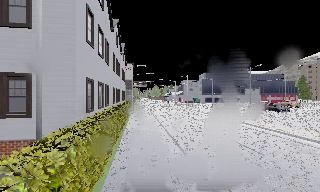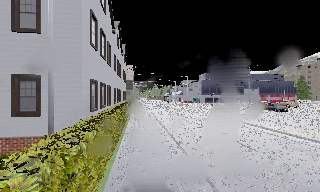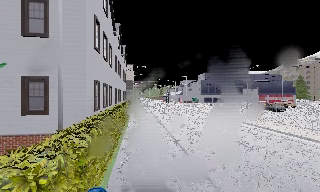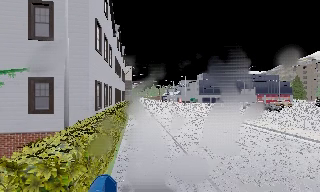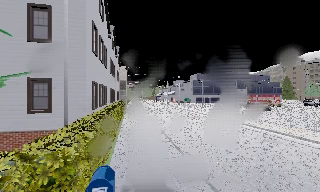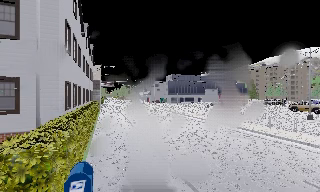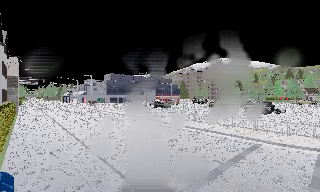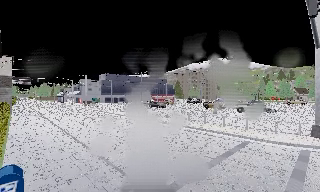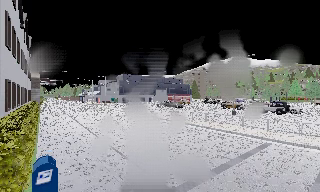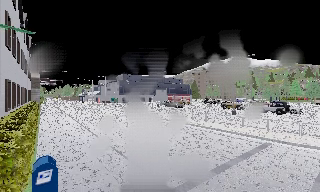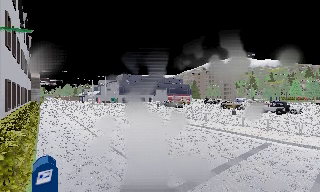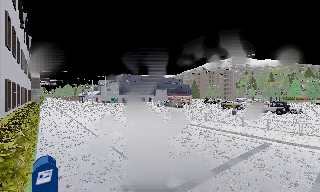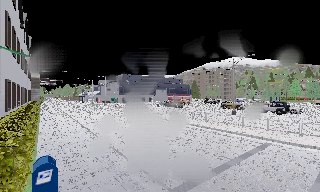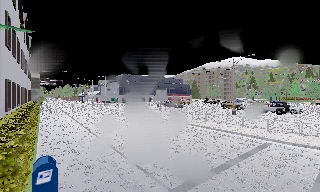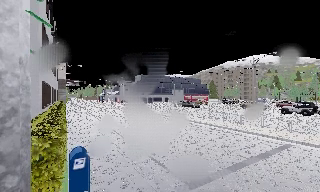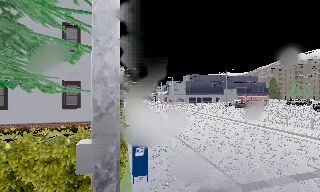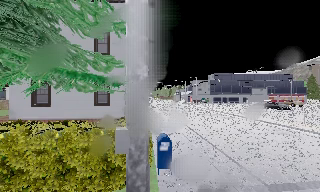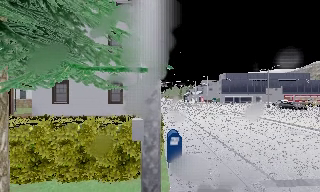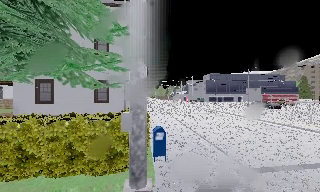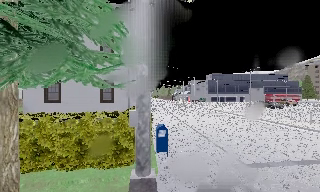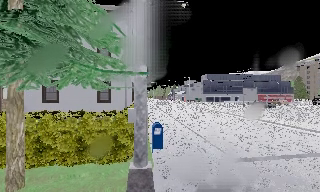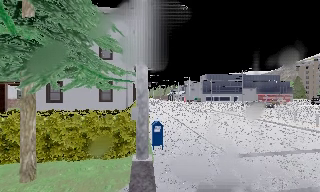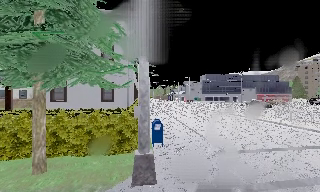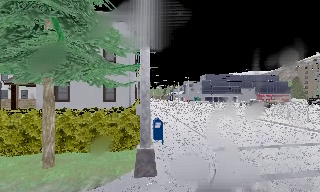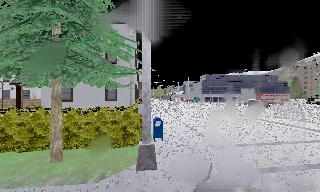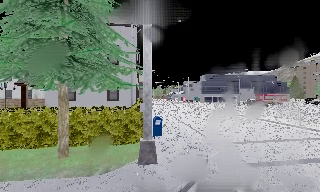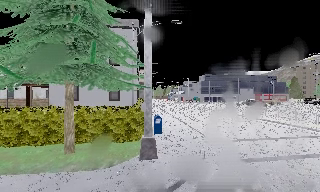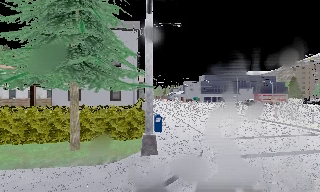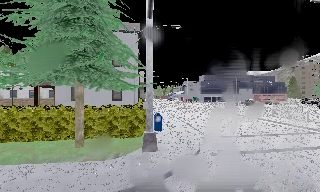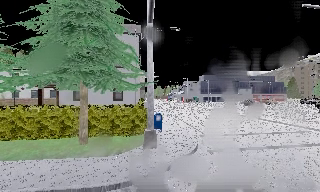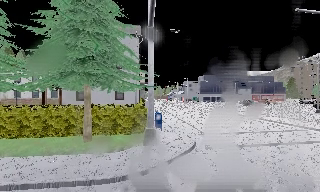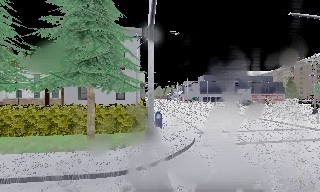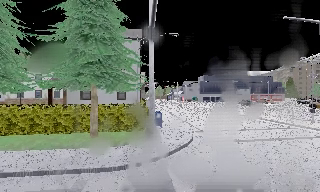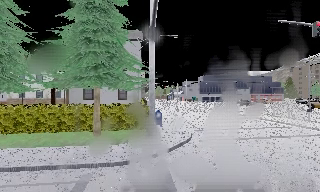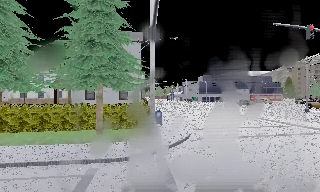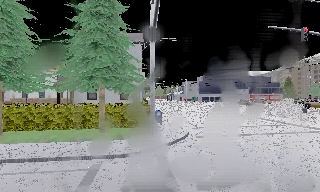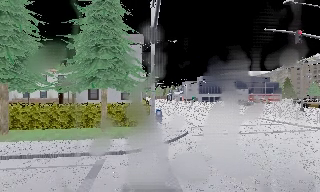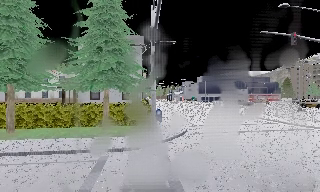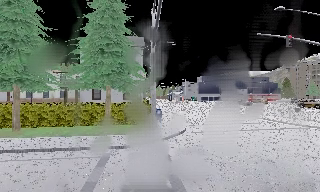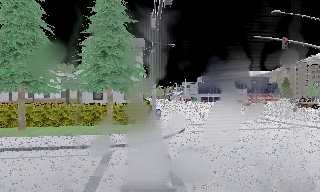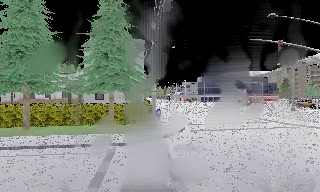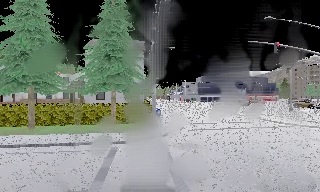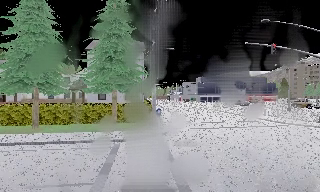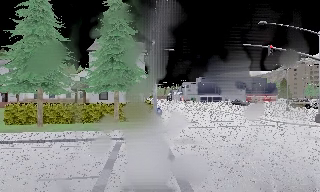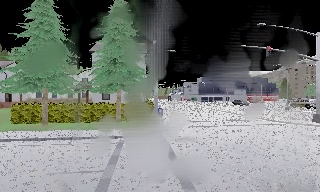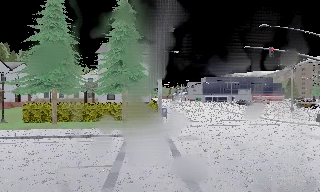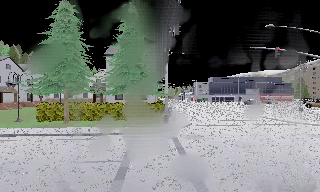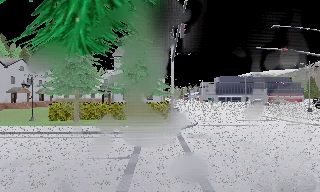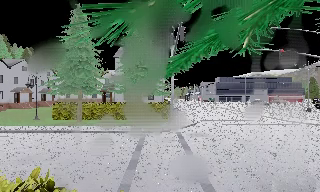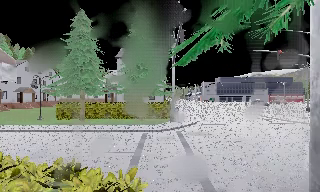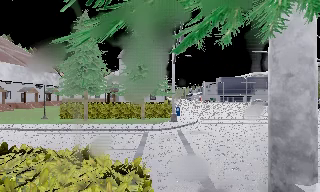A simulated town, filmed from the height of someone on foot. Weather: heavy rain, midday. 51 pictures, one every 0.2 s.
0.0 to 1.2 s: The camera swings to its right by about 35 degrees, and the scene slides to the left. It travels backward, about 2.5 m.
1.2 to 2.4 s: The camera travels backward, about 0.5 m, so what stands in front gets smaller. It loses speed.
2.4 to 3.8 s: The camera swings to its left by about 30 degrees, and the scene slides to the right. It travels backward, about 2 m.
3.8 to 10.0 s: The camera travels backward, about 12 m, so what stands in front gets smaller.
The film runs backward here.
